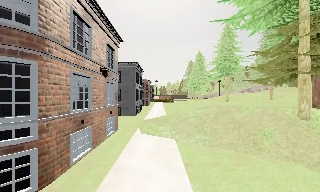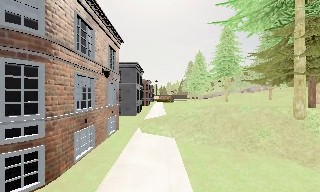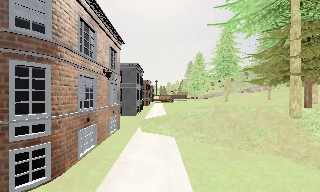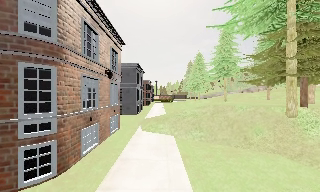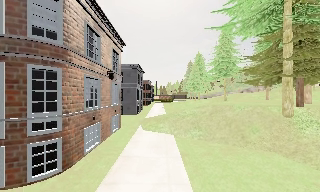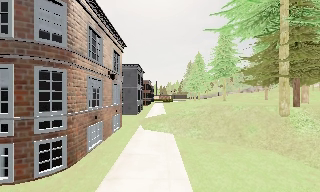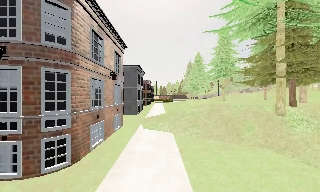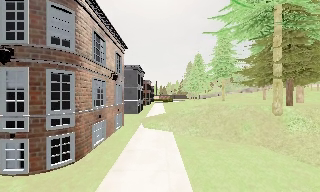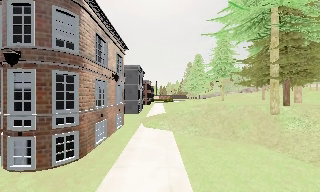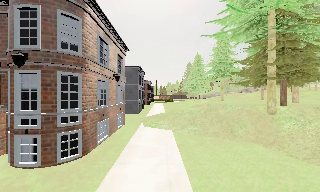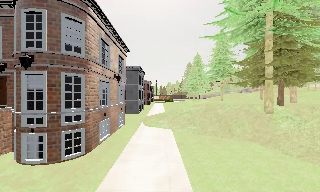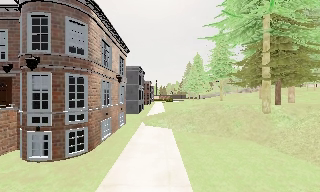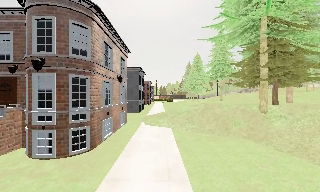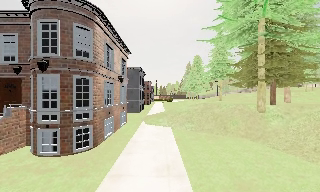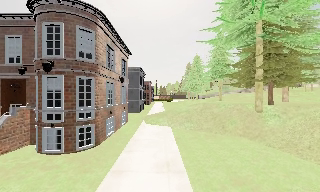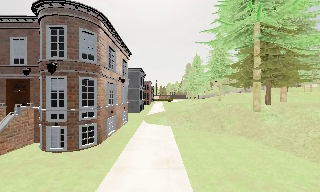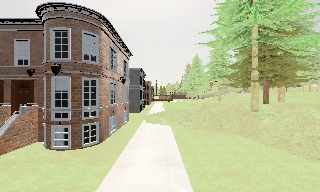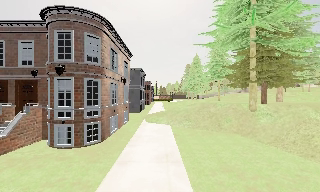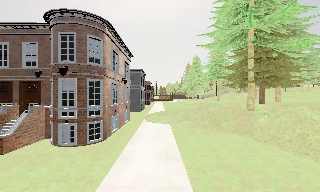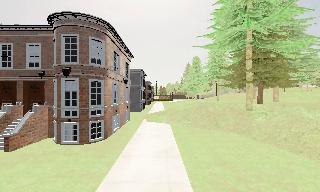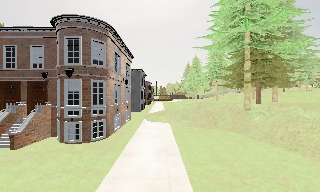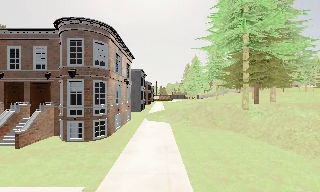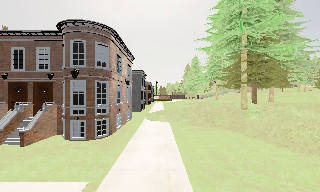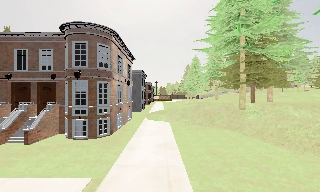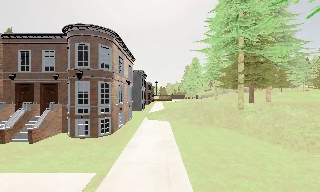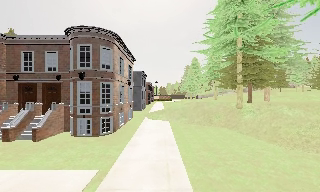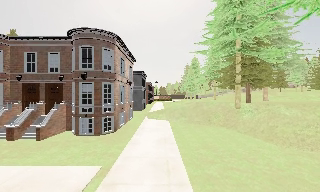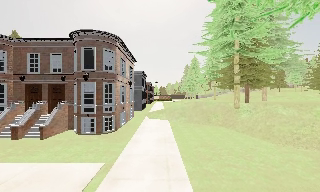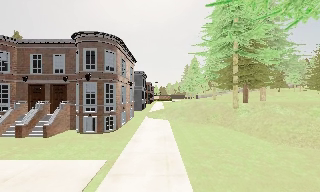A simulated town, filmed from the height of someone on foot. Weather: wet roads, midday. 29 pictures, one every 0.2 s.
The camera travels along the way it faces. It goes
backward.
0.0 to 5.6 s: The camera travels backward, about 8 m, so what stands in front gets smaller.
The film runs backward here.
